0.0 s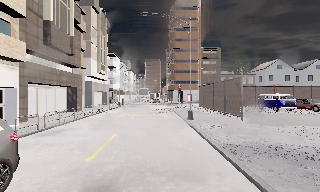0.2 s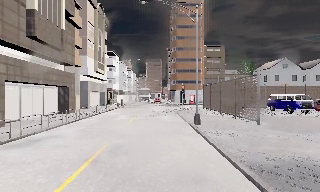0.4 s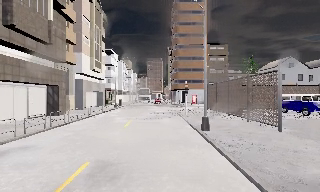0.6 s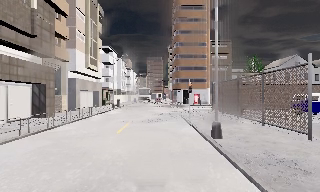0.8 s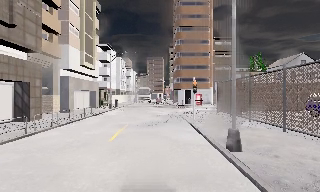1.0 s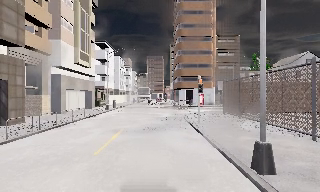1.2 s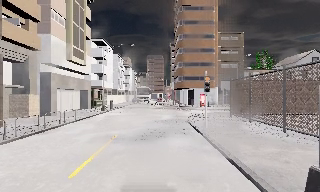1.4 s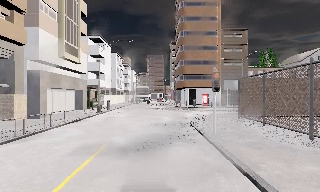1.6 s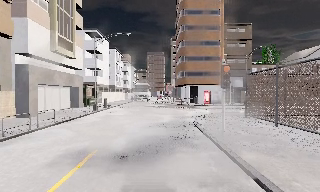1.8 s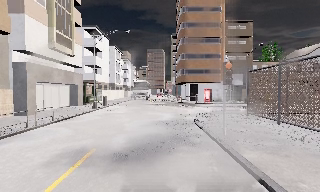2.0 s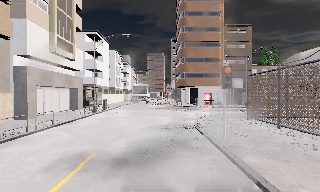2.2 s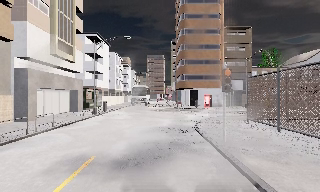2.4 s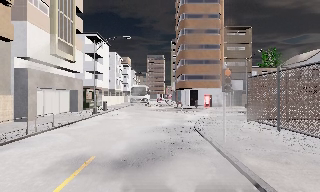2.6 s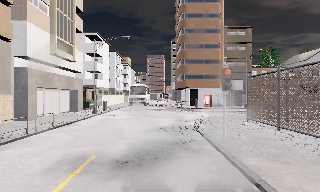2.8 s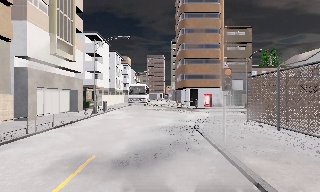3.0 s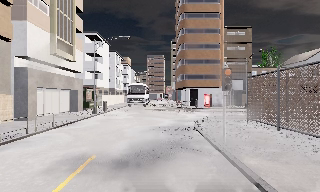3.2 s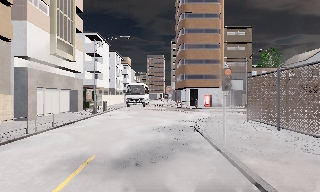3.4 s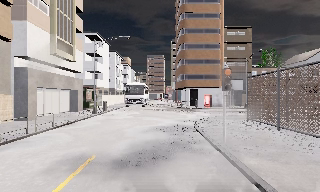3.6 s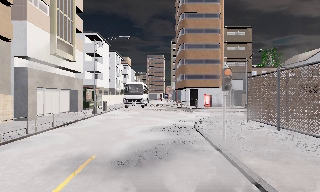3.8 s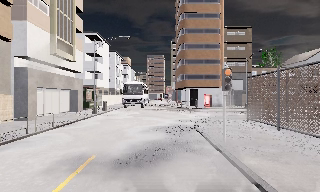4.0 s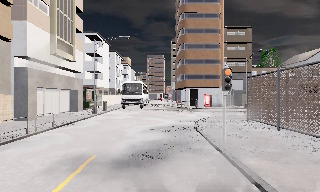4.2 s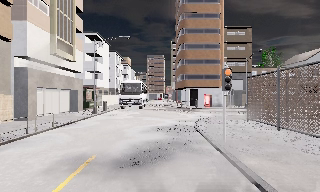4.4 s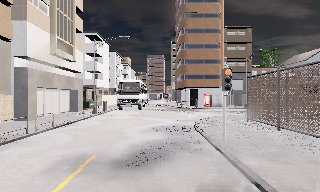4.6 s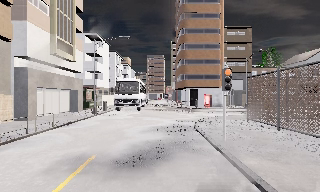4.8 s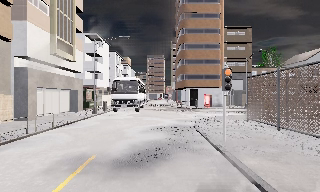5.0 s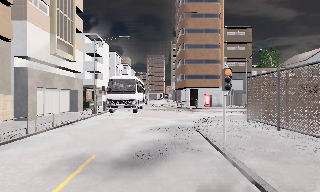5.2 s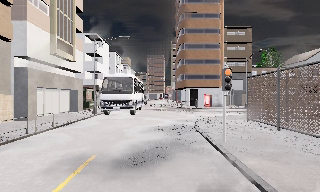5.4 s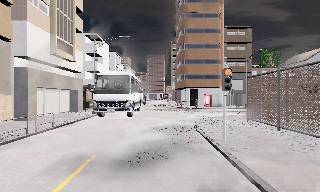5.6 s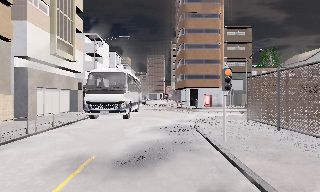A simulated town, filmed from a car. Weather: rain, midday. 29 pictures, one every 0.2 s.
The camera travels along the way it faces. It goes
forward.
0.0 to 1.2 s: The camera travels forward, about 9 m, so what stands in front looms larger.
1.2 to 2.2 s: The camera travels forward, about 2.5 m, so what stands in front looms larger. It loses speed.
2.2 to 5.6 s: The camera keeps its place and its aim.
The film runs forward here.
